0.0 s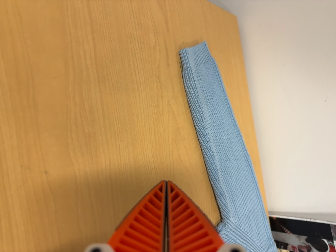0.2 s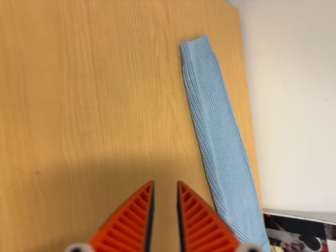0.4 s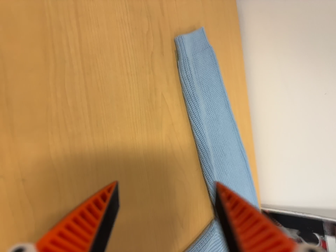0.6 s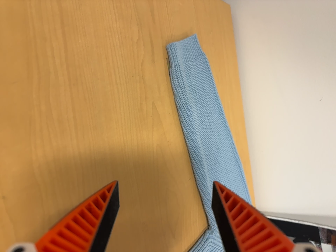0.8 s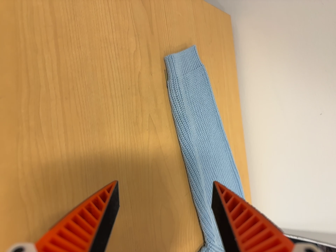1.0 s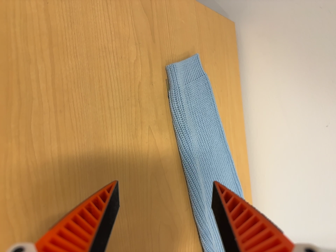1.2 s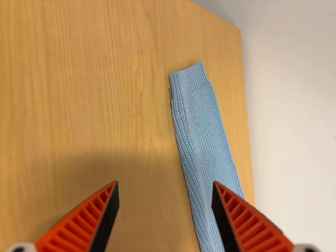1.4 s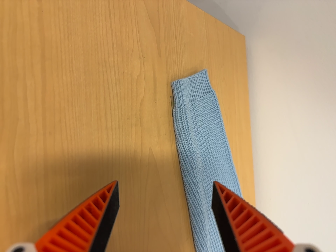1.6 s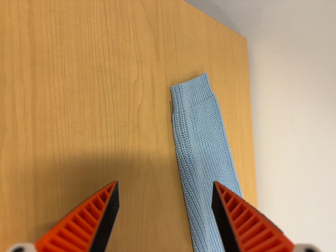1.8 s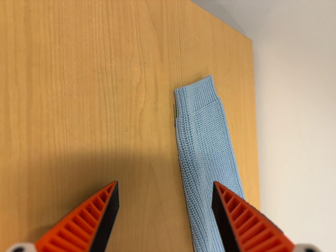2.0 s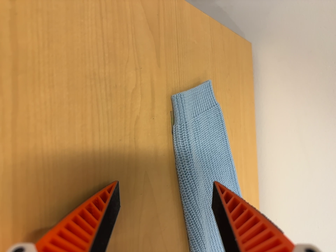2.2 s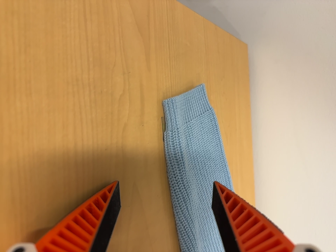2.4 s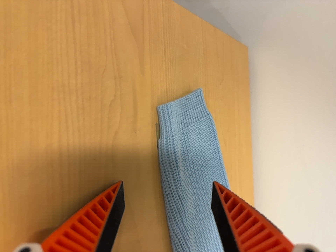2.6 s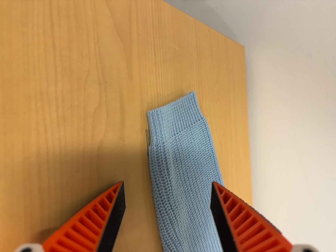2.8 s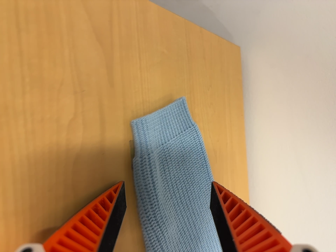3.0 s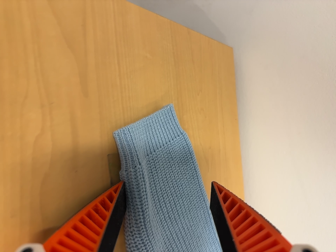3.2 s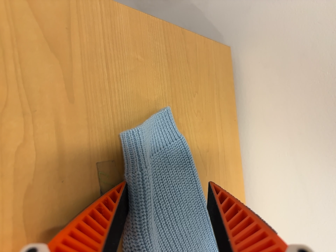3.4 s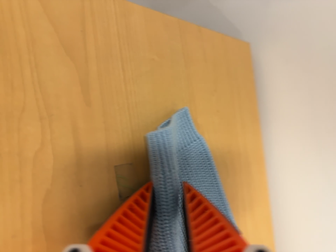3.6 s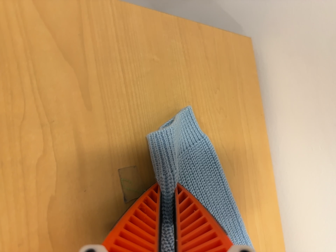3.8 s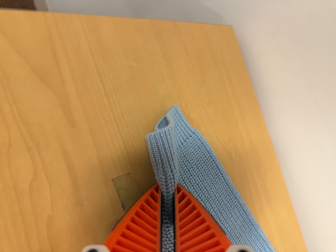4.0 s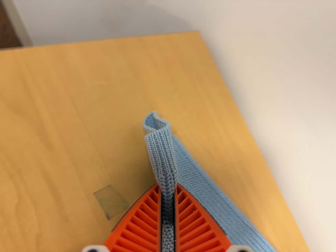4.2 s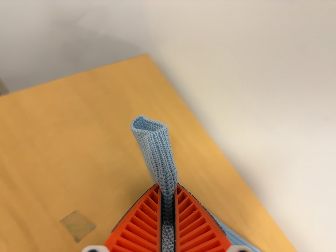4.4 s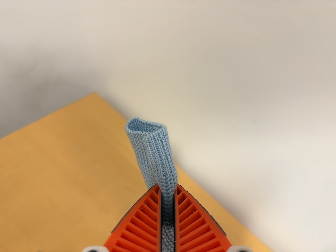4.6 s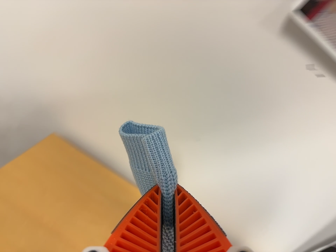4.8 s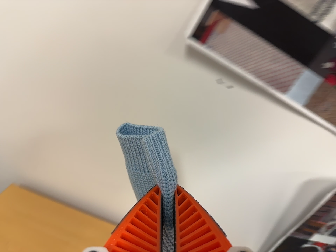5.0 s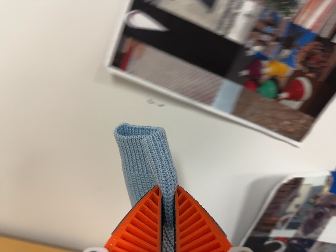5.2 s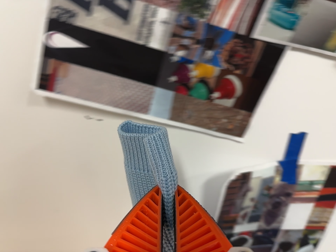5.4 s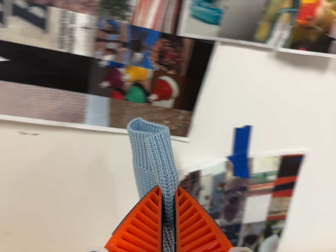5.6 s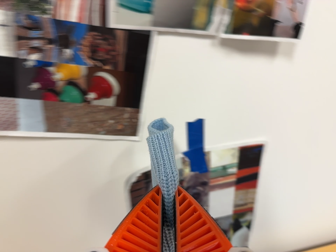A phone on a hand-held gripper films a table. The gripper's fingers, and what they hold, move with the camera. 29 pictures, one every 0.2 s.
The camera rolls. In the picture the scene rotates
counterclockwise.
0.0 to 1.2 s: The camera travels forward and toward the top of its view, about 10 cm, so what stands in front looms larger.
1.2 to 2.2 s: The camera travels forward, about 7 cm, so what stands in front looms larger.
2.2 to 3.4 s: The camera travels forward and to its right, about 10 cm, so what stands in front looms larger.
3.4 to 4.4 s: The camera travels to its right and backward, about 16 cm, so close, fixed things drift to the left. It rolls about its line of sight by about 40 degrees, and the scene rotates counterclockwise.
4.4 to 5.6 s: The camera pans to its right by about 20 degrees. It travels to its right, about 36 cm, so close, fixed things drift to the left. Its aim tips toward the top of its view by about 10 degrees, and the scene shifts downward. It rolls about its line of sight by about 45 degrees, and the scene rotates counterclockwise.
The film runs forward here.
